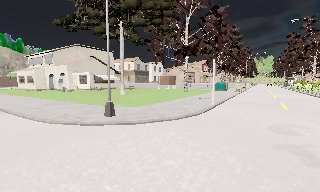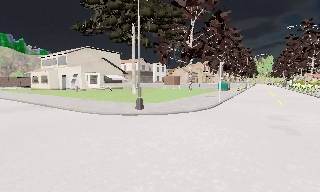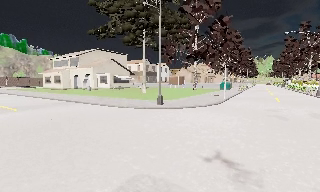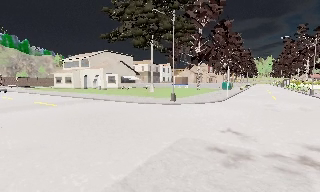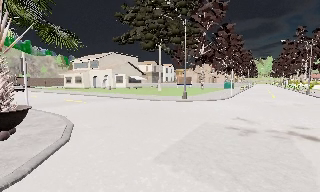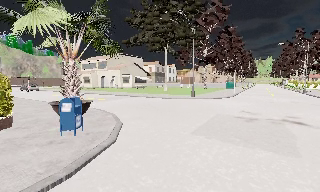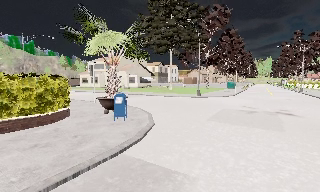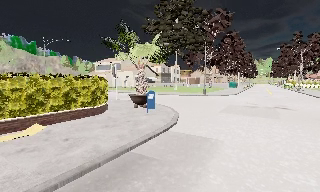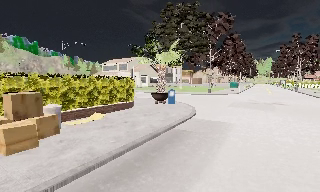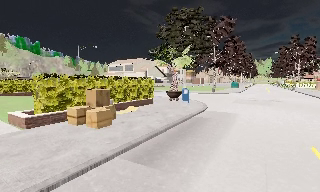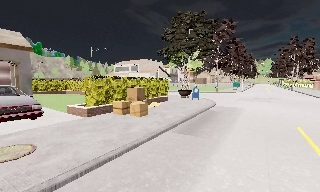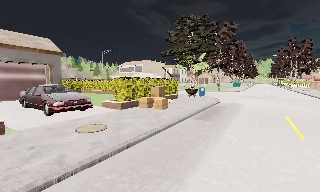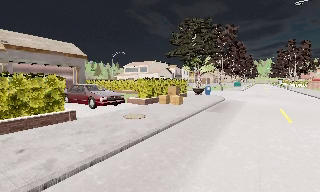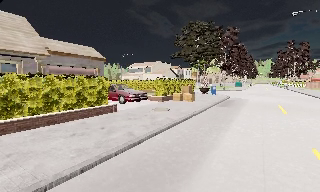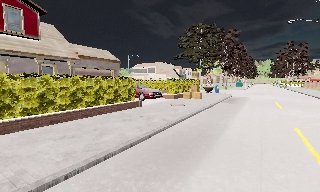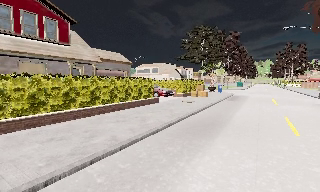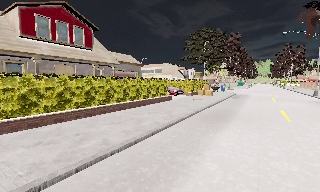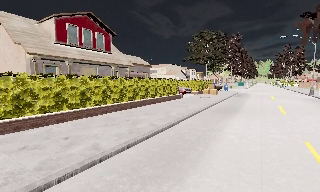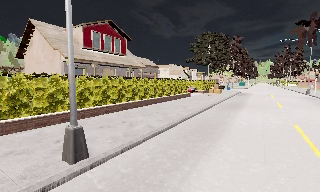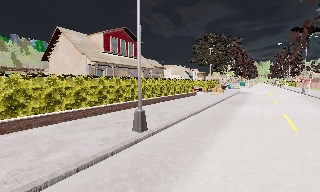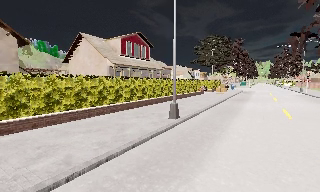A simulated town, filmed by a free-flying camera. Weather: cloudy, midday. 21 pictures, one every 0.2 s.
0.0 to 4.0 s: The camera travels backward and to its left, about 45 m, so what stands in front gets smaller.
The film runs forward here.
